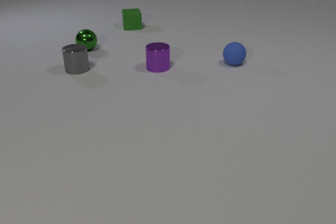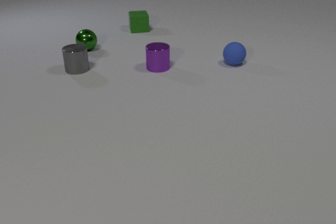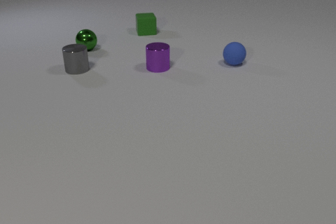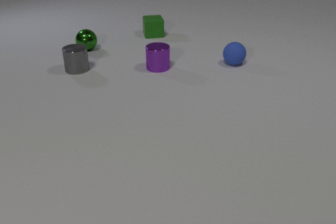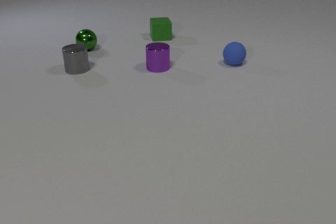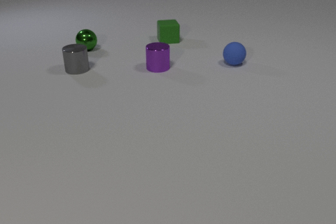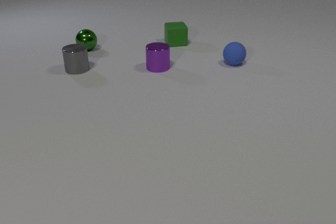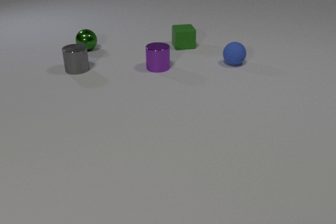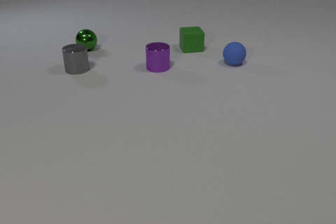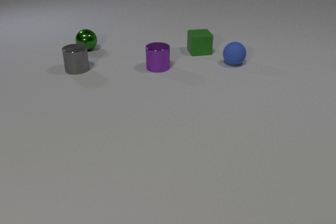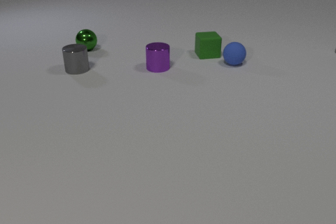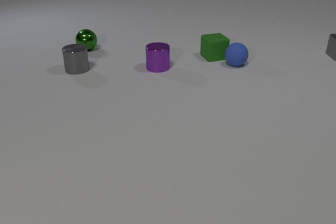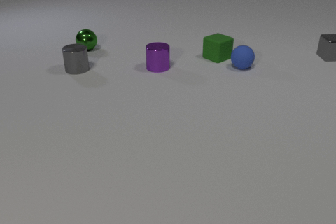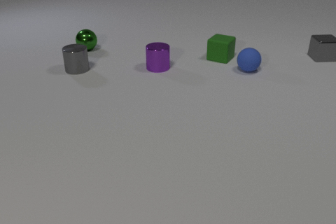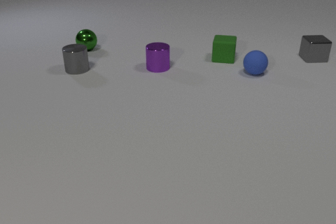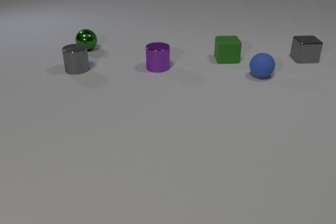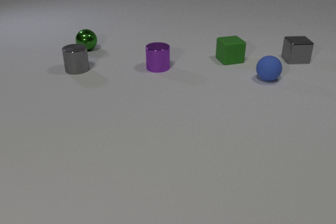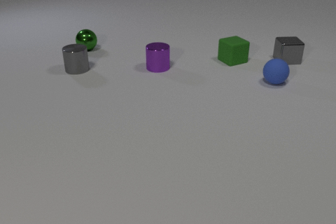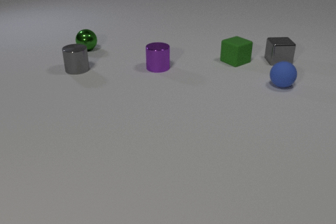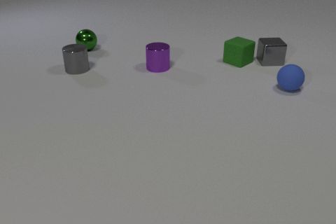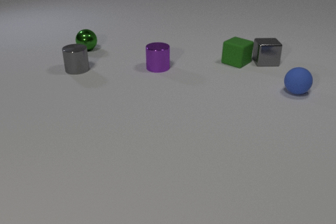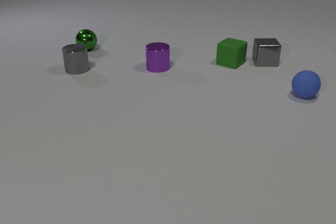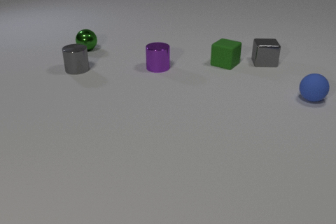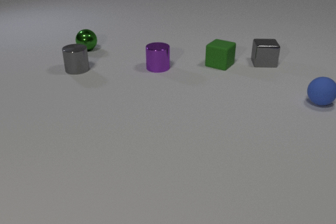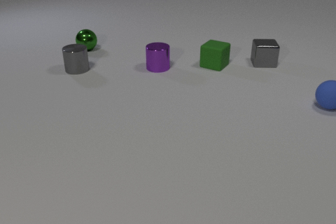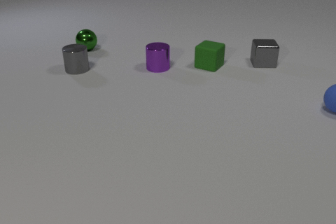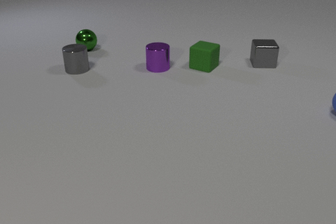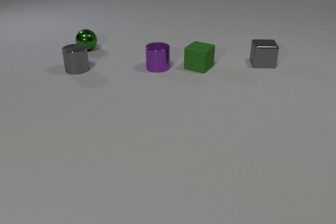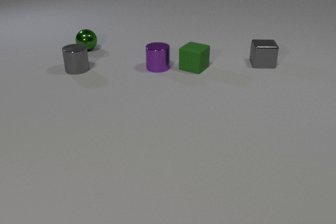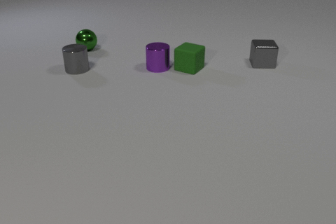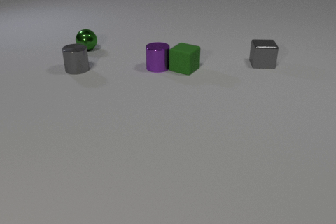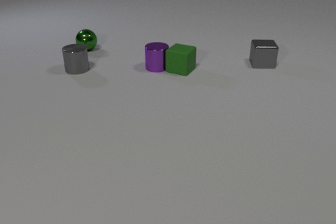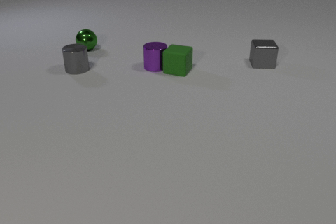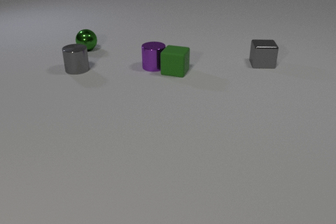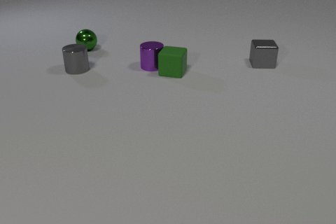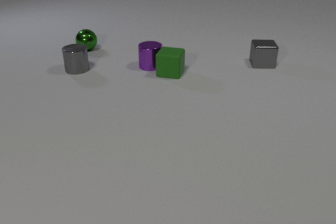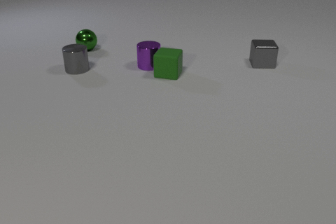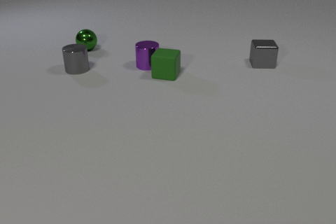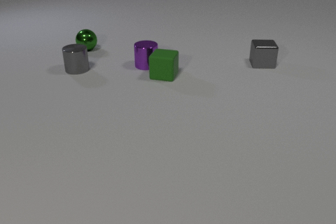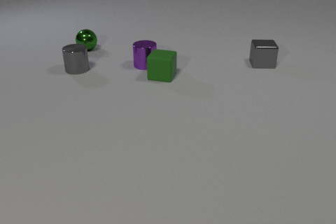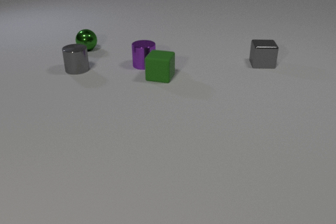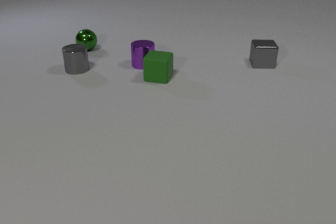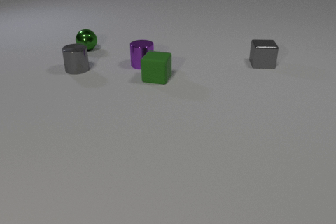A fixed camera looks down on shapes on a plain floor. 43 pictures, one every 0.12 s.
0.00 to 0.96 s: The green rubber cube slides toward the camera and to the right.
0.96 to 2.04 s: The green rubber cube slides to the right and toward the camera, spins so that its near face slides to the right, counterclockwise seen from above. The blue rubber sphere rolls to the right and toward the camera. The gray metal cube comes in at the right edge, slides to the left and toward the camera. The green rubber cube and the blue rubber sphere collide.
2.04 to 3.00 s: The green rubber cube slides to the left and toward the camera, spins so that its near face slides to the right, counterclockwise seen from above. The blue rubber sphere rolls to the right and toward the camera. The gray metal cube slides to the left and toward the camera. The green rubber cube and the gray metal cube collide.
3.00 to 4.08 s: The green rubber cube slides to the left and toward the camera. The blue rubber sphere rolls to the right and toward the camera, leaves at the right edge. The purple metal cylinder slides to the left. The green rubber cube and the purple metal cylinder collide.
4.08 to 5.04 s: The green rubber cube slides to the left and toward the camera. The purple metal cylinder slides to the left and away from the camera.
Are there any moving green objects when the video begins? yes.
How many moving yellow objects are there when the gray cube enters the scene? 0.
What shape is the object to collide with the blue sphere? cube.
